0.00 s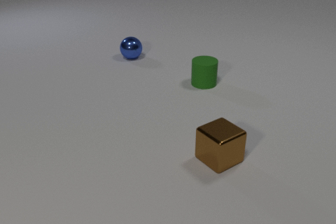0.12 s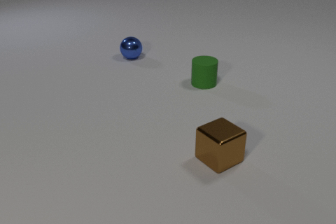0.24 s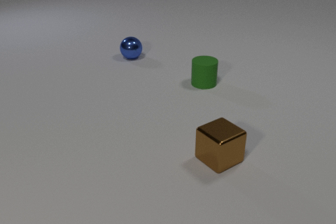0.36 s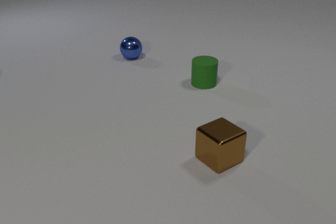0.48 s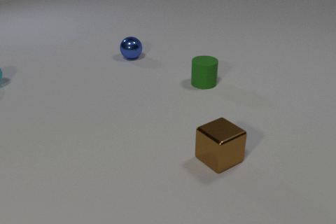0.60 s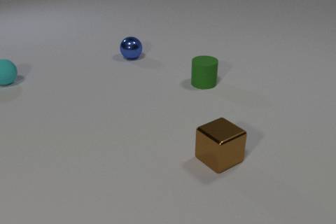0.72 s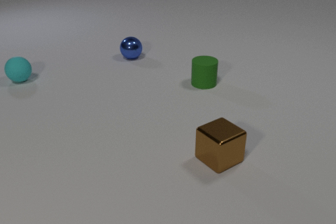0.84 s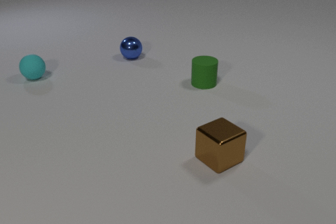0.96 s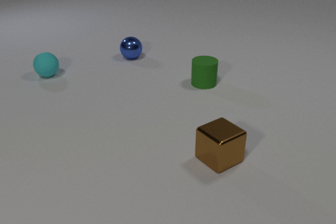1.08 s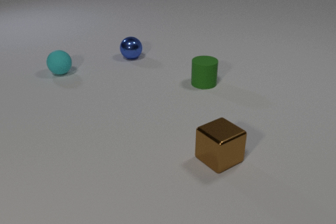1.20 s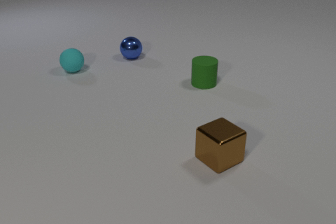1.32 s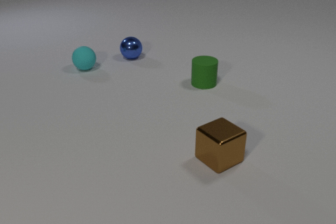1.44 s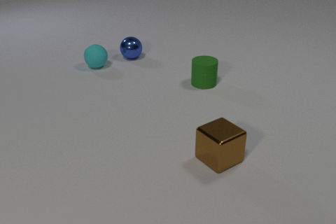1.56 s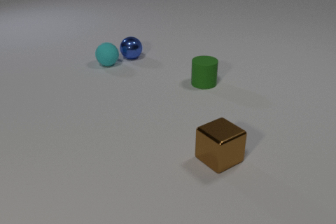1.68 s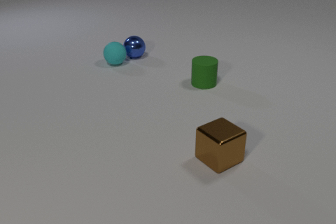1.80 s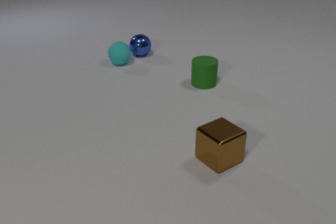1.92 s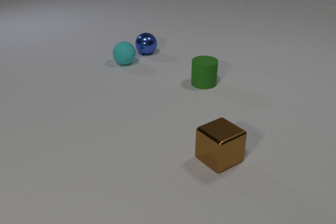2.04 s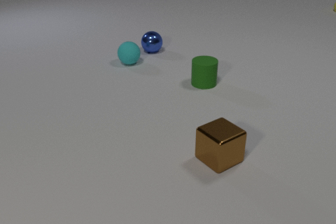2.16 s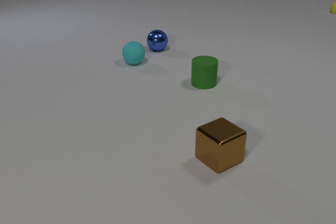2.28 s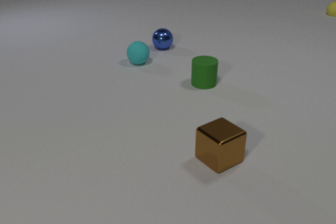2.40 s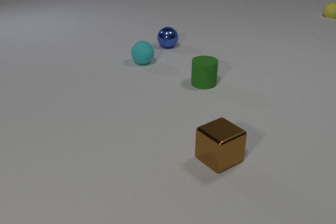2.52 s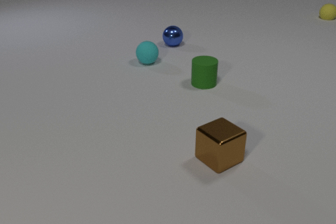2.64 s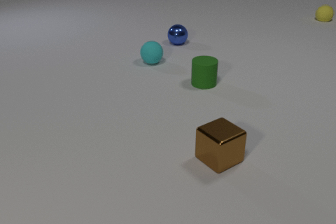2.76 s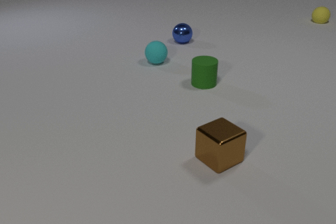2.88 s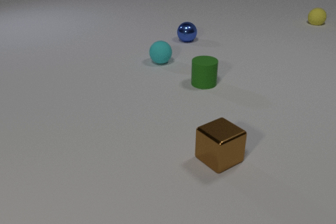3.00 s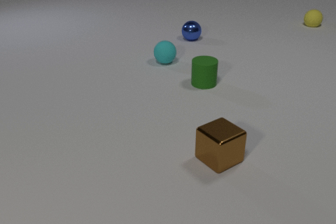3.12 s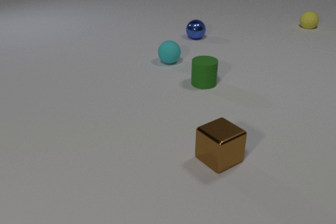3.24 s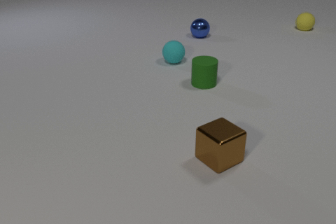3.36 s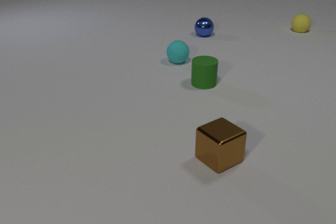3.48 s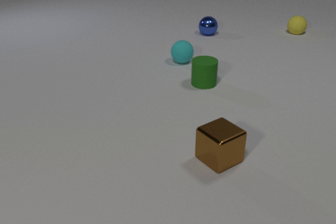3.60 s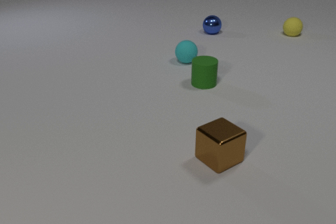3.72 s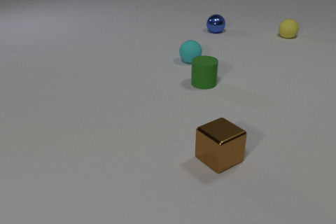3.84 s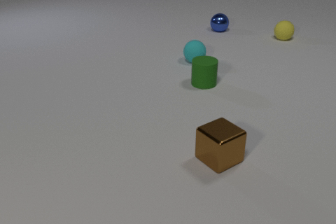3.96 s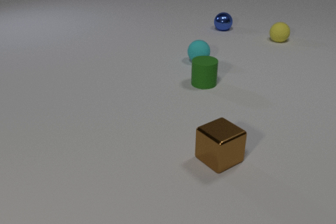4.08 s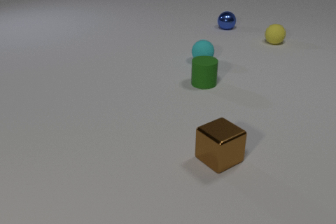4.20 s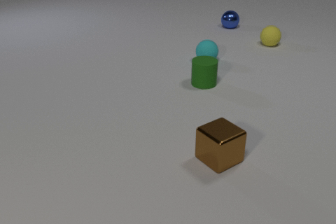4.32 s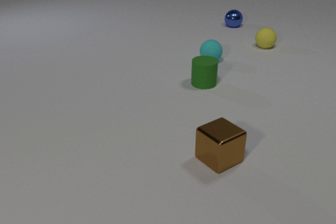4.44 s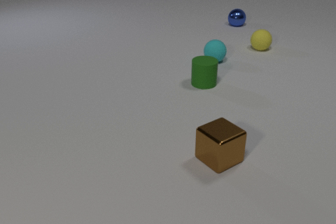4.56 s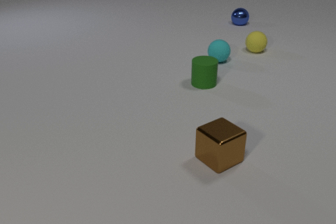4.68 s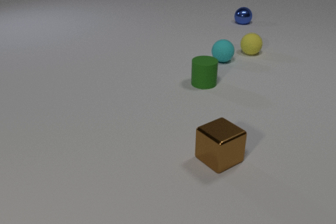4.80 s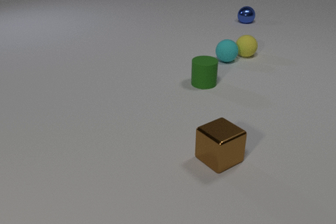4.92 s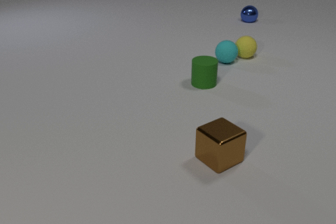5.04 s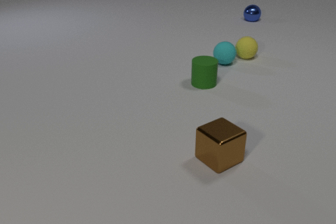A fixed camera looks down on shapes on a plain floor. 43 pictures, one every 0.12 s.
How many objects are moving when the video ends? 3.
What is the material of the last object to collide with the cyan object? rubber.
What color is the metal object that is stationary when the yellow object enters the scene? brown.
0.00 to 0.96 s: The cyan rubber sphere comes in at the left edge, rolls to the right.
0.96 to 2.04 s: The cyan rubber sphere rolls to the right. The blue metal sphere rolls to the right and away from the camera. The yellow rubber sphere comes in at the right edge. The cyan rubber sphere and the blue metal sphere collide.
2.04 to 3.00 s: The cyan rubber sphere rolls to the right. The blue metal sphere rolls to the right and away from the camera. The yellow rubber sphere rolls toward the camera and to the left.
3.00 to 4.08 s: The cyan rubber sphere rolls to the right. The blue metal sphere rolls away from the camera and to the right. The yellow rubber sphere rolls toward the camera and to the left.
4.08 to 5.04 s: The cyan rubber sphere rolls to the right. The blue metal sphere rolls away from the camera and to the right. The yellow rubber sphere rolls toward the camera and to the left. The cyan rubber sphere and the yellow rubber sphere collide.
